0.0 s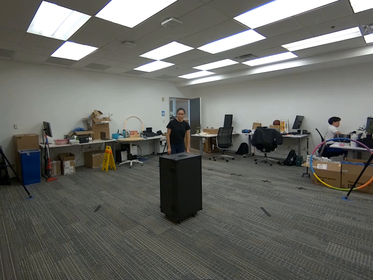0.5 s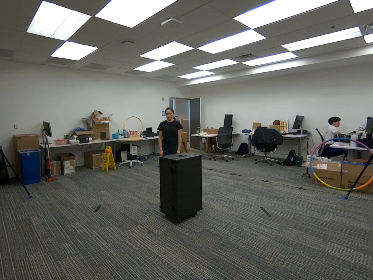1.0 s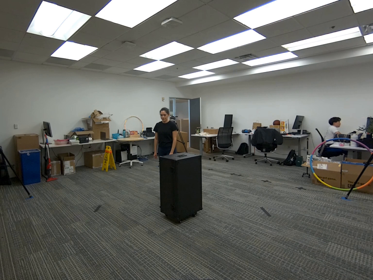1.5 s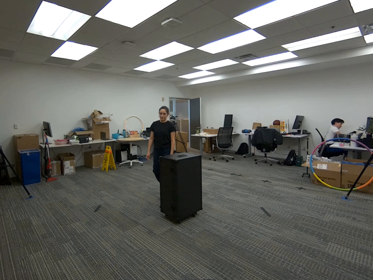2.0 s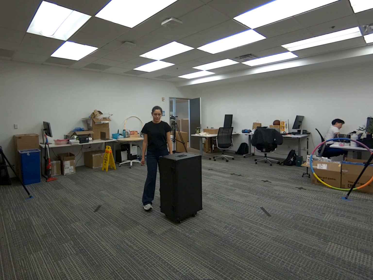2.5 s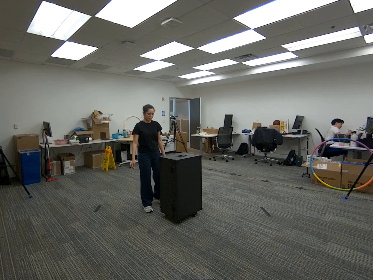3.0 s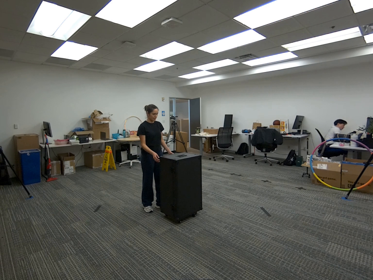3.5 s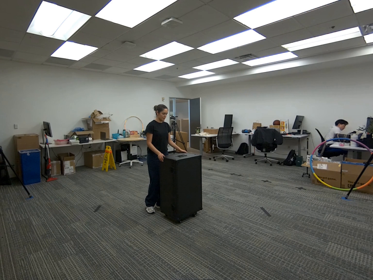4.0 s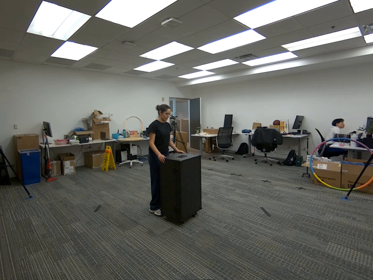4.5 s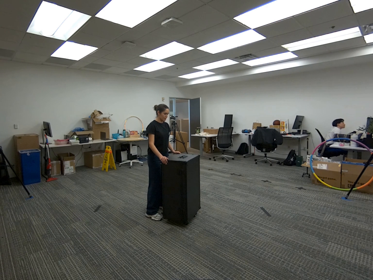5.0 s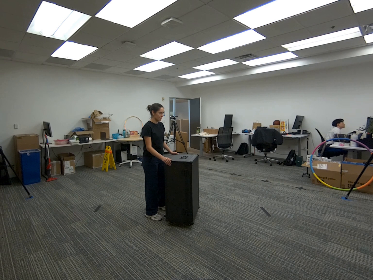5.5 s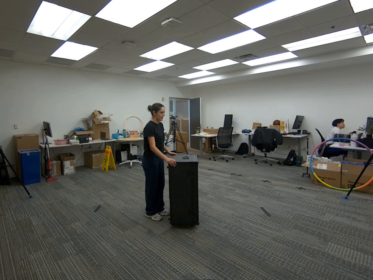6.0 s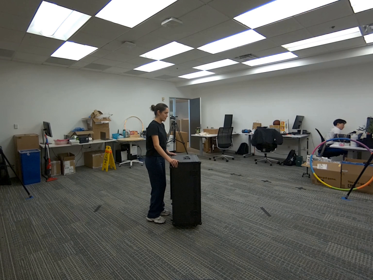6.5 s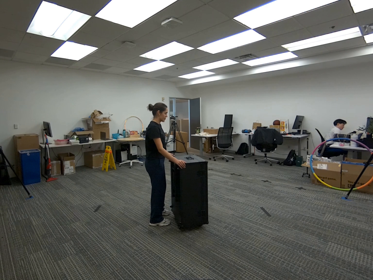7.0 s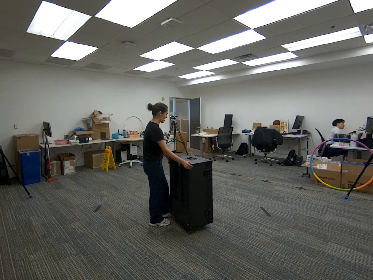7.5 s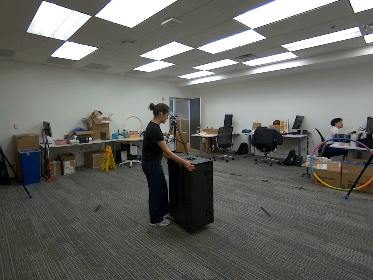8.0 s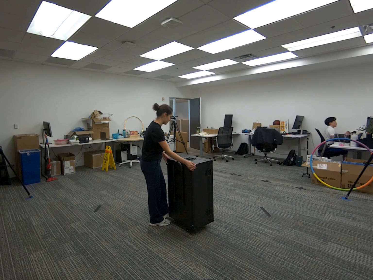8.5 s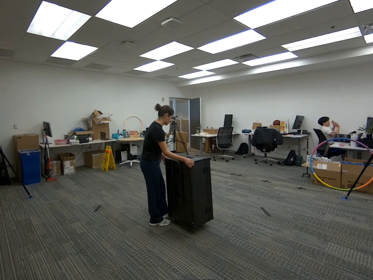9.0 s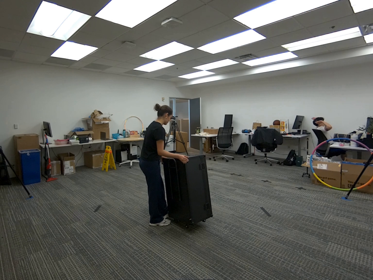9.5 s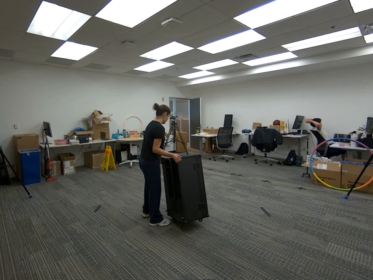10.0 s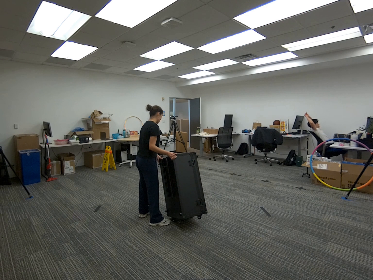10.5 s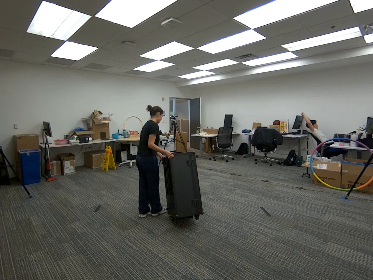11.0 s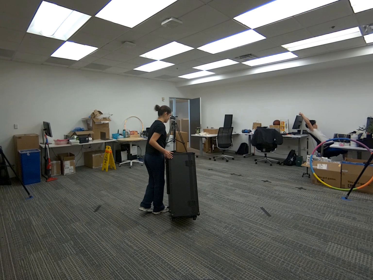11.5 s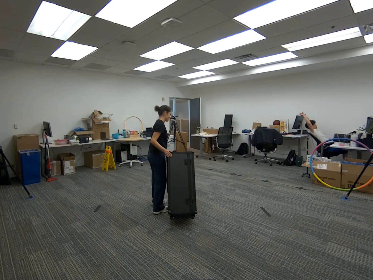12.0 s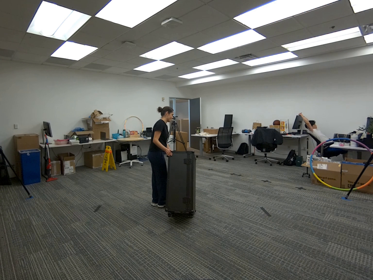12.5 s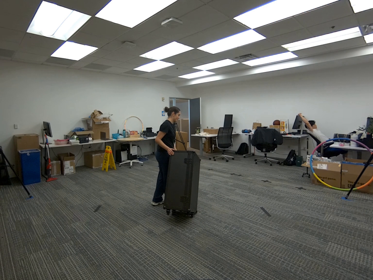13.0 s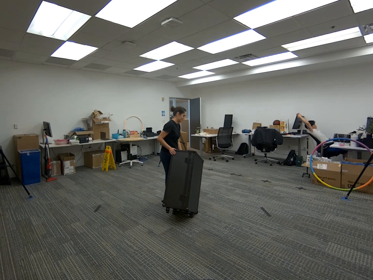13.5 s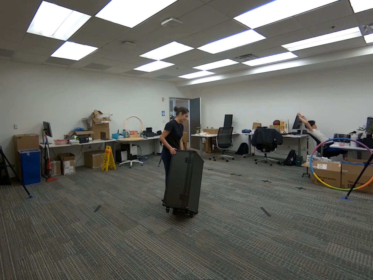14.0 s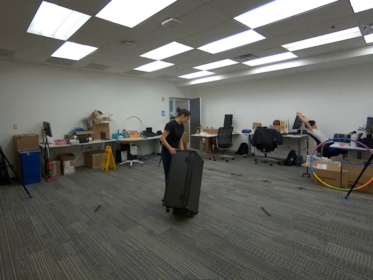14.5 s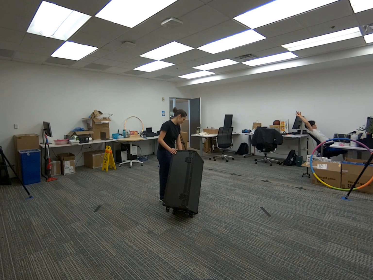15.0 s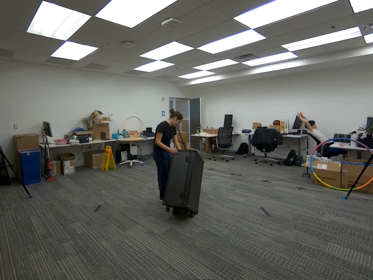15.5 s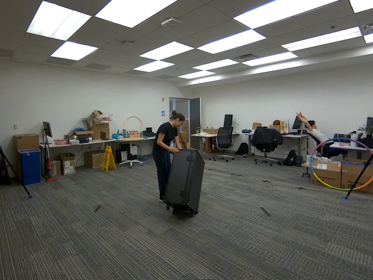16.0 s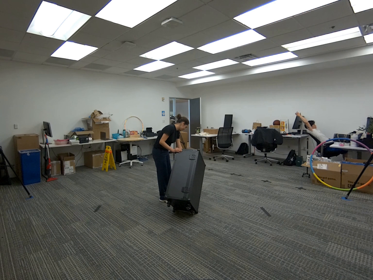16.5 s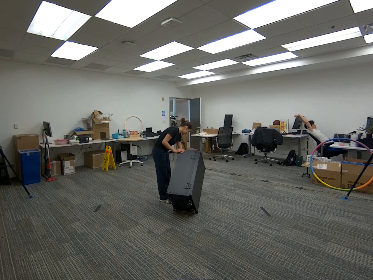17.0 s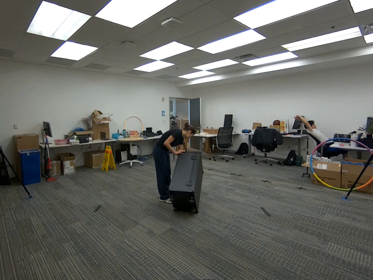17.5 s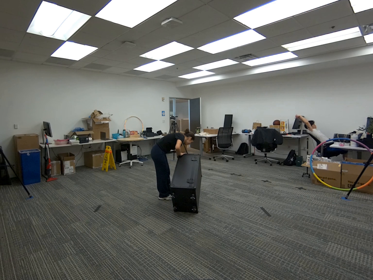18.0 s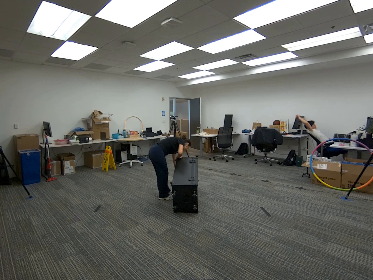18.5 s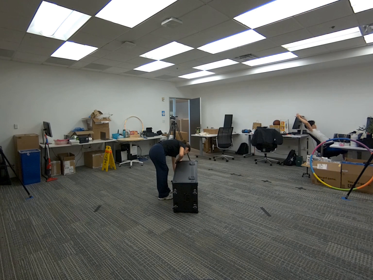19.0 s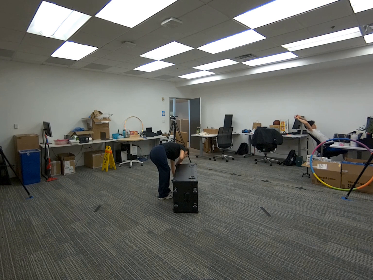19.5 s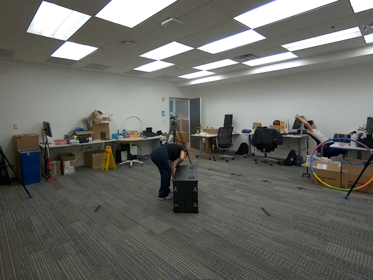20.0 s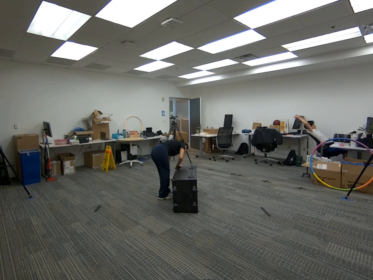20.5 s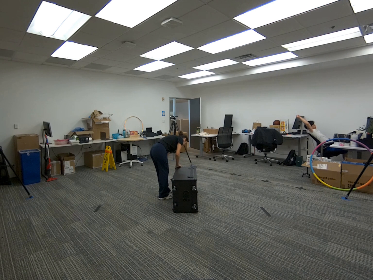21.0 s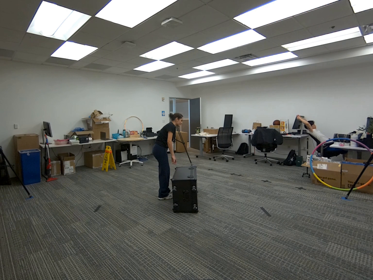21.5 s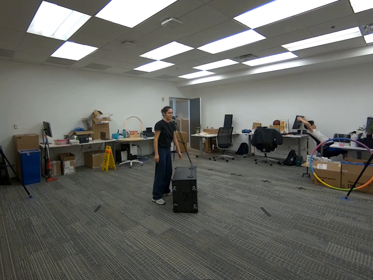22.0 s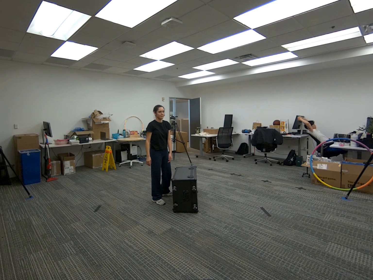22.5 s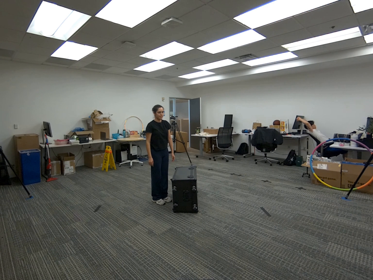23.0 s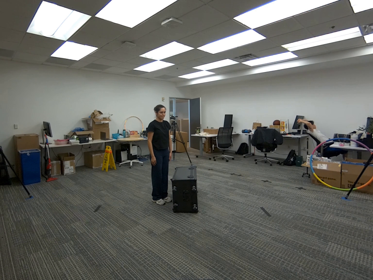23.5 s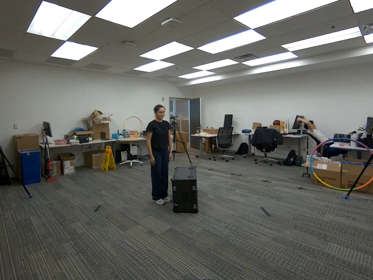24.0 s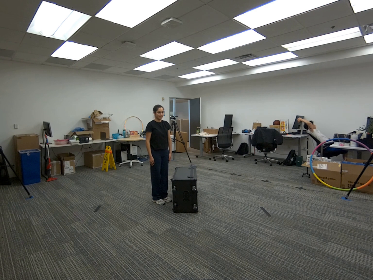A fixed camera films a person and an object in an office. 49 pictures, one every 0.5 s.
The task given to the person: Walk over and place the G1 box on its side.
